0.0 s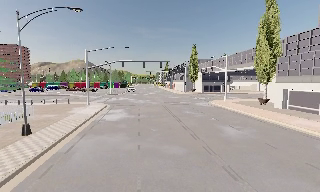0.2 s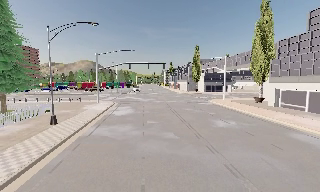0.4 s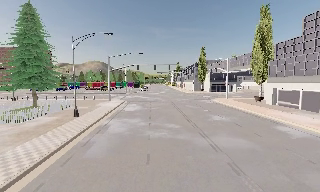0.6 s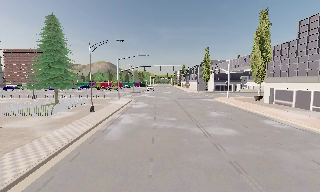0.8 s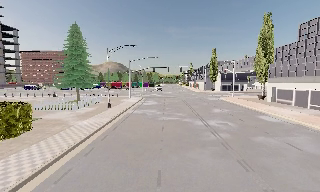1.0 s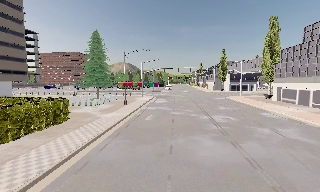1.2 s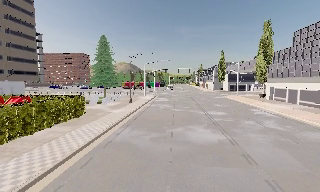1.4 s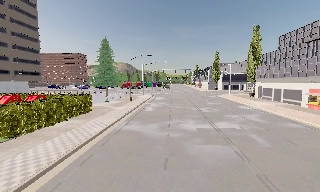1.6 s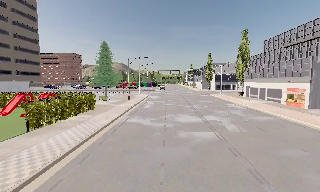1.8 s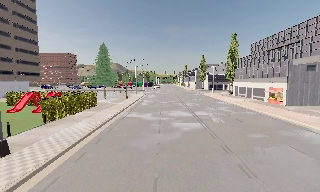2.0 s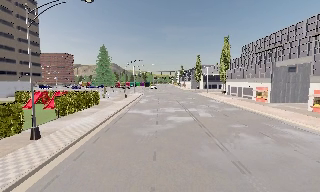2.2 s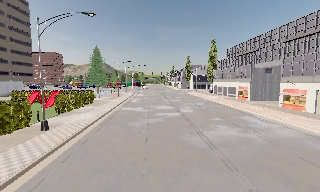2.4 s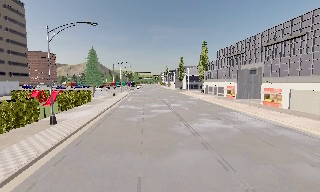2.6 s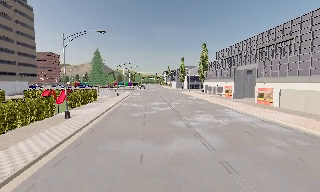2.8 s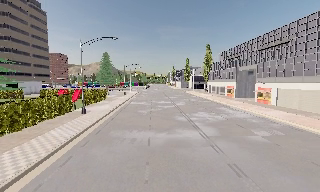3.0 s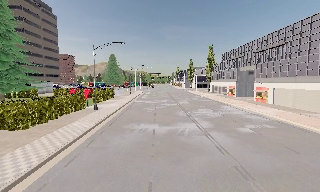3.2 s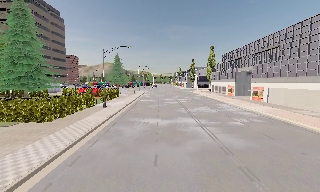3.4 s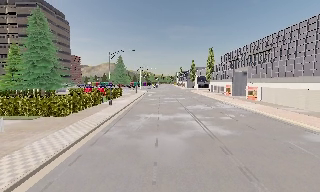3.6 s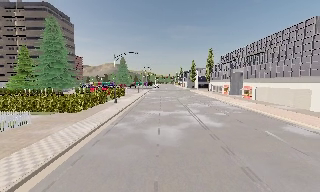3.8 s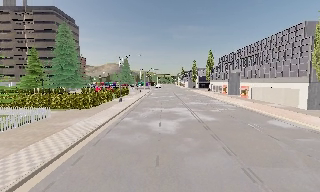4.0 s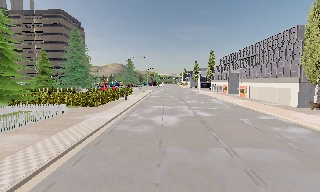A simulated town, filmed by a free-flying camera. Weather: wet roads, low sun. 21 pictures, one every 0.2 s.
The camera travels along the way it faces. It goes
backward.
0.0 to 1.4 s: The camera swings to its left by about 10 degrees, and the scene slides to the right. It travels backward, about 16 m, so what stands in front gets smaller.
1.4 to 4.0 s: The camera travels backward, about 25 m, so what stands in front gets smaller.
The film runs forward here.
